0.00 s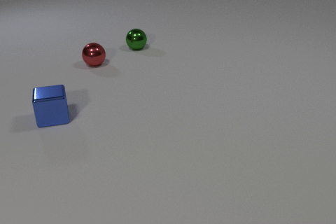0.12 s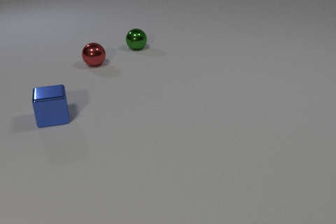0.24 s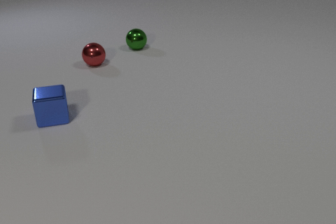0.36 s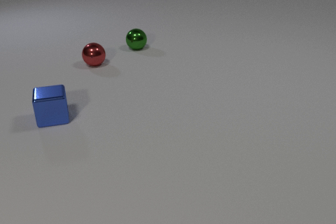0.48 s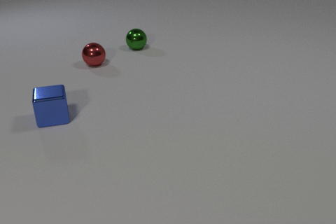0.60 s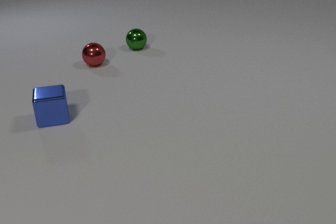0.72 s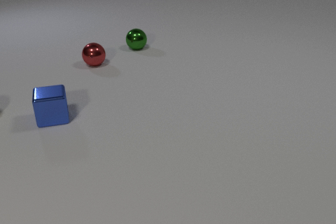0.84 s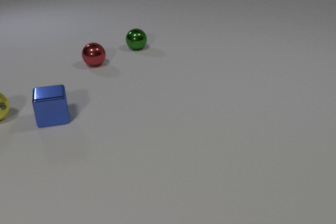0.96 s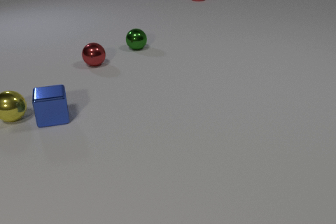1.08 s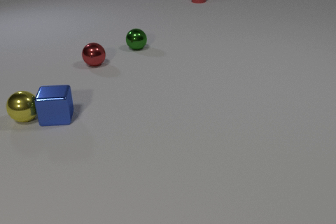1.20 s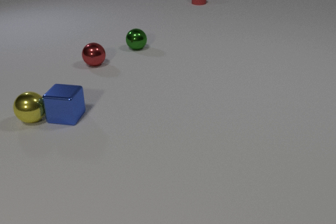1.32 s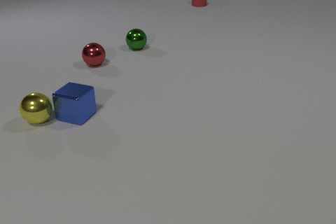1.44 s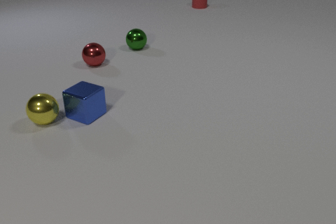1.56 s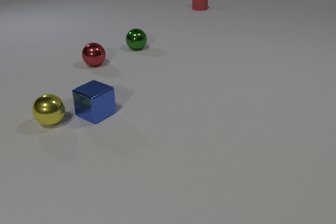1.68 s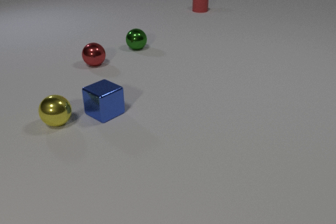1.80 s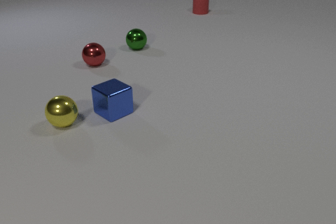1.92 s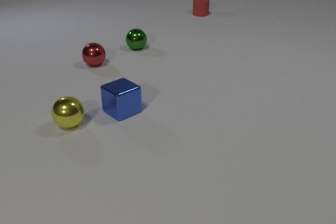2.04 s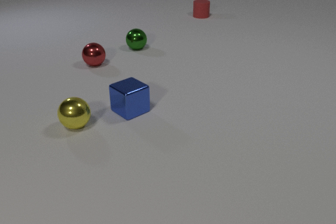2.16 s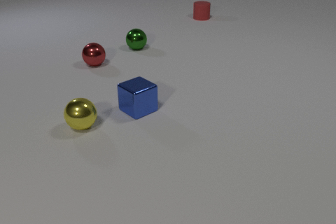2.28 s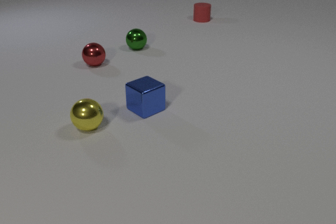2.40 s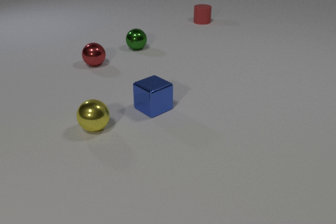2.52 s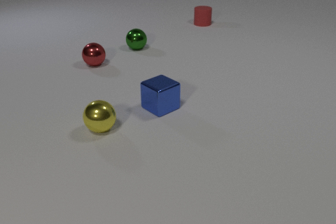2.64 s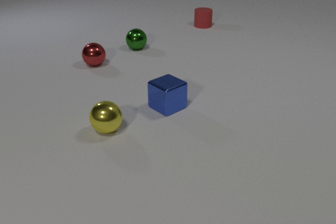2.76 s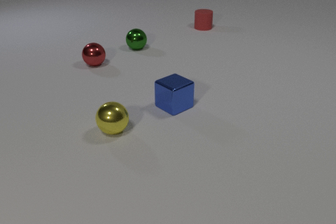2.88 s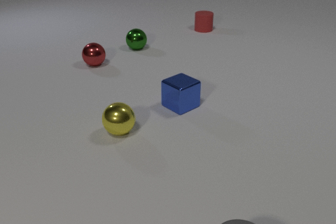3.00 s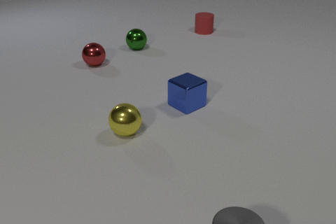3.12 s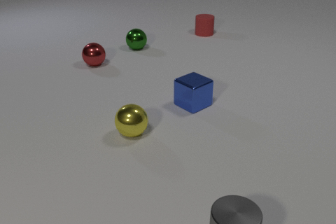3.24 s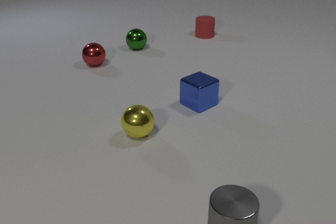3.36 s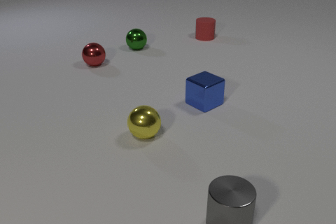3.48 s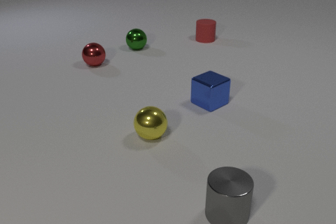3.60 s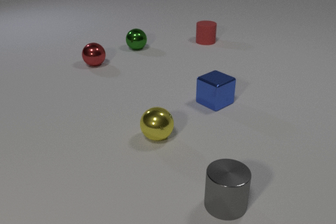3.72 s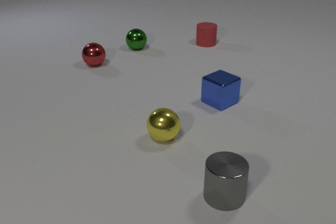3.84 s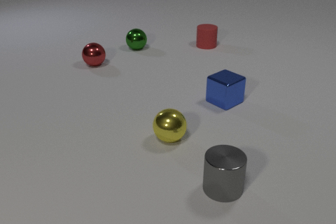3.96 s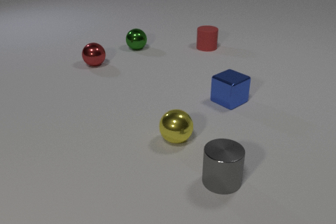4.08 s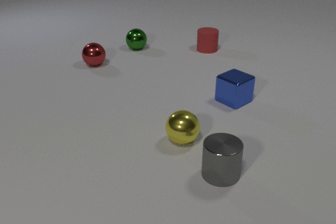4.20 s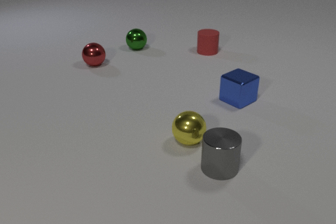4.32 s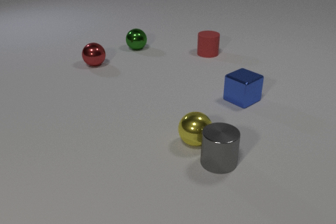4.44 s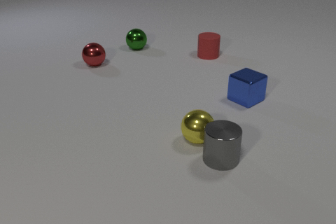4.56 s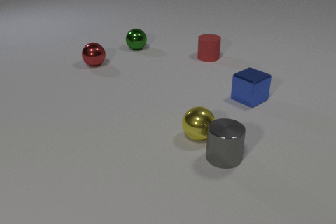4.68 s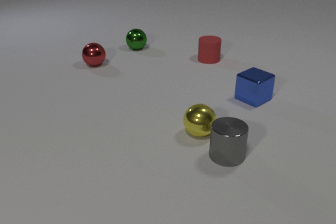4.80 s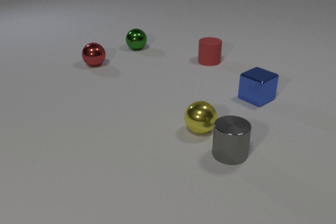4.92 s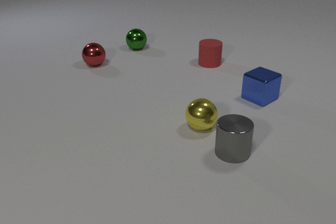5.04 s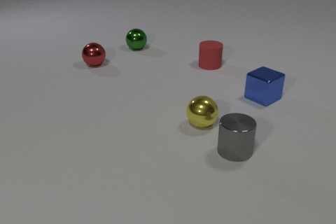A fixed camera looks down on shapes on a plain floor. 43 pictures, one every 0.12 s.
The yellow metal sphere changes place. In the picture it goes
to the right.
The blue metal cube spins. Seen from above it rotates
clockwise.
0.00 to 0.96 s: The yellow metal sphere comes in at the left edge, rolls to the right and toward the camera. The red rubber cylinder comes in at the top edge, slides toward the camera.
0.96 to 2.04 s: The yellow metal sphere rolls to the right and toward the camera. The blue metal cube slides to the right, spins clockwise seen from above by about 60 degrees, its near face sliding to the left. The red rubber cylinder slides toward the camera. The yellow metal sphere and the blue metal cube collide.
2.04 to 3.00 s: The yellow metal sphere rolls to the right and toward the camera. The blue metal cube slides to the right. The gray metal cylinder comes in at the bottom edge, slides away from the camera. The red rubber cylinder slides toward the camera.
3.00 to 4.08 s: The yellow metal sphere rolls to the right. The blue metal cube slides to the right. The gray metal cylinder slides away from the camera. The red rubber cylinder slides toward the camera.
4.08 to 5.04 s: The yellow metal sphere rolls away from the camera and to the right. The blue metal cube slides to the right and away from the camera. The gray metal cylinder slides away from the camera. The red rubber cylinder slides toward the camera. The yellow metal sphere and the gray metal cylinder collide.
What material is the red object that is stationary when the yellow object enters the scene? metal.
What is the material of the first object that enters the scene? rubber.
How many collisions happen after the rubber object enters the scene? 2.
